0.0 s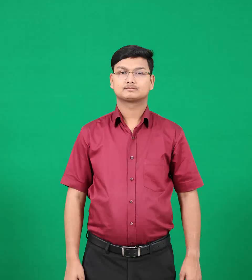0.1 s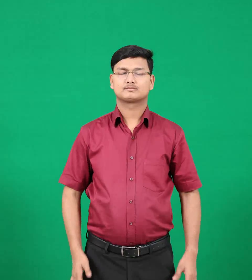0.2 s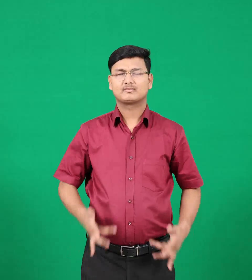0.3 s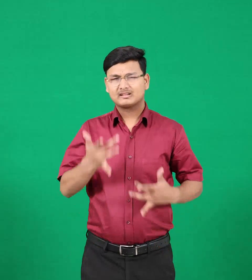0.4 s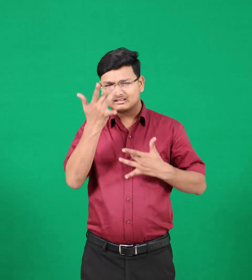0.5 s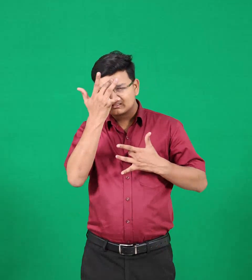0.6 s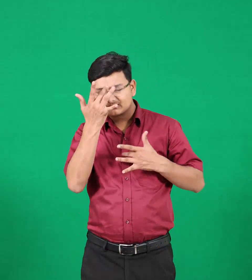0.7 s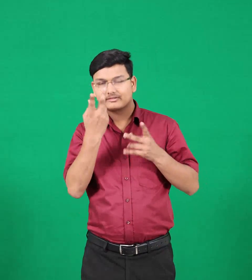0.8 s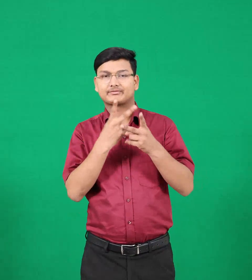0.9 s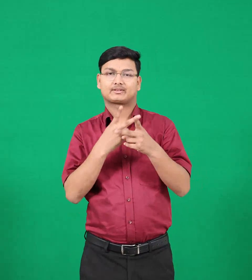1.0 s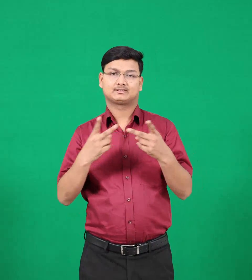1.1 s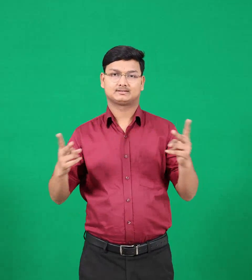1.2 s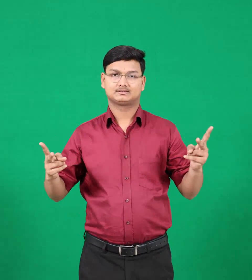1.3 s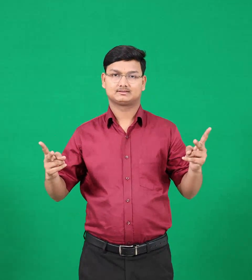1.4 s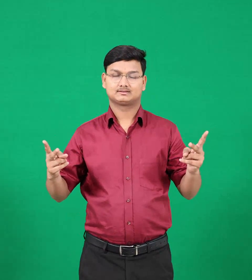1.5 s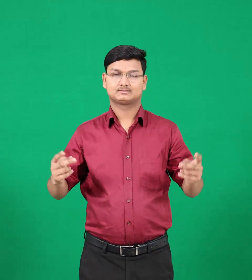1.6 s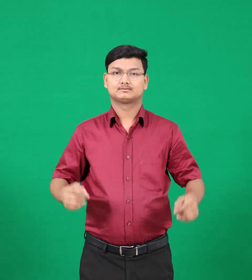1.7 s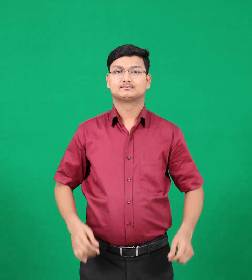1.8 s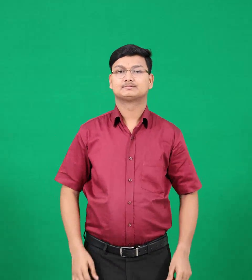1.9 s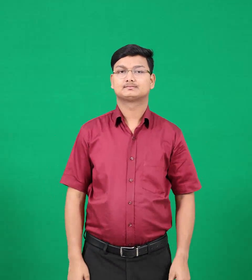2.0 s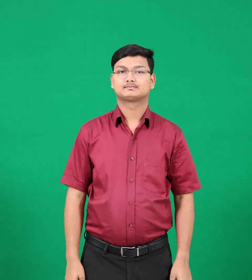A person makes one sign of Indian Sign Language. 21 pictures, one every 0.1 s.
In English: disease
